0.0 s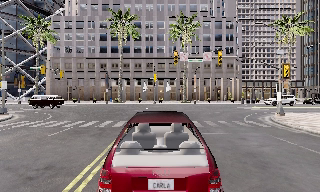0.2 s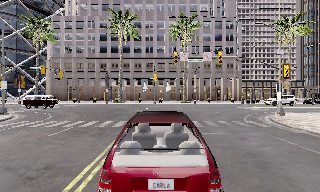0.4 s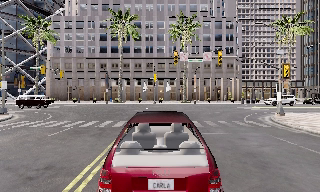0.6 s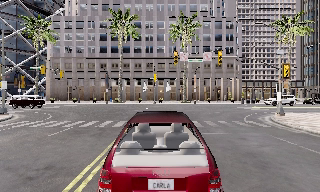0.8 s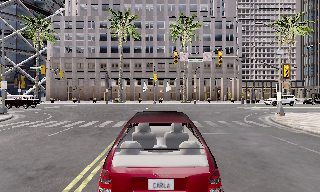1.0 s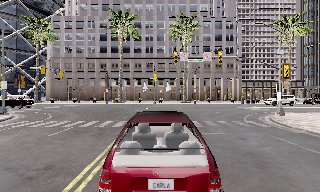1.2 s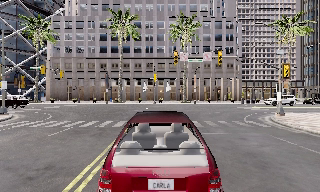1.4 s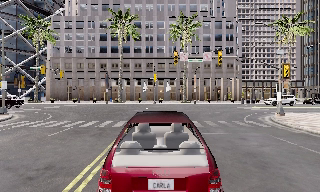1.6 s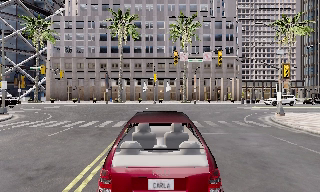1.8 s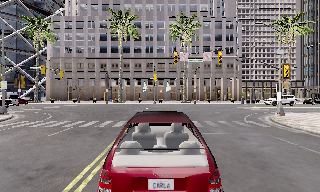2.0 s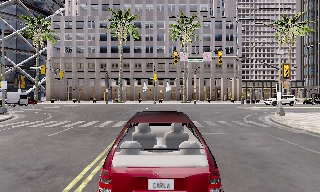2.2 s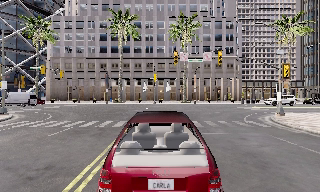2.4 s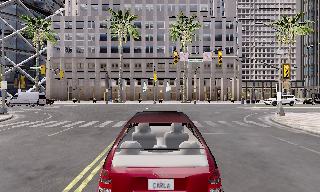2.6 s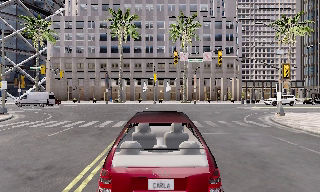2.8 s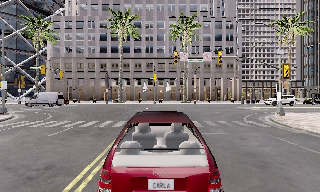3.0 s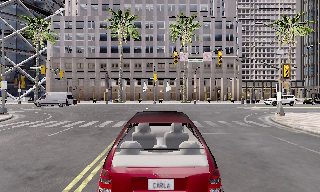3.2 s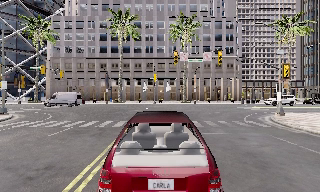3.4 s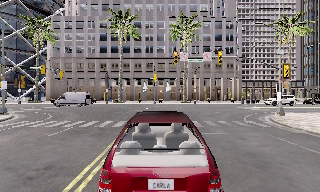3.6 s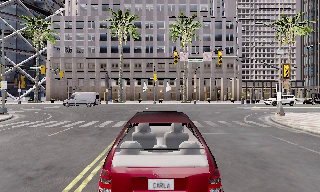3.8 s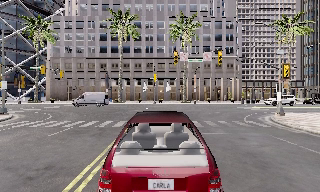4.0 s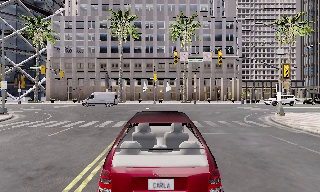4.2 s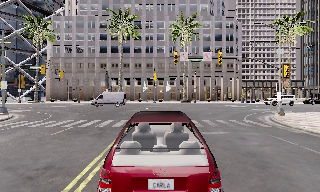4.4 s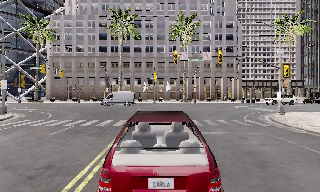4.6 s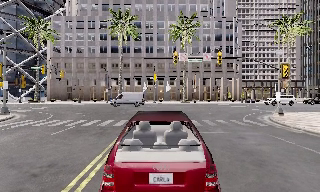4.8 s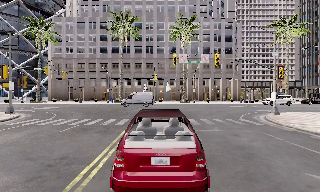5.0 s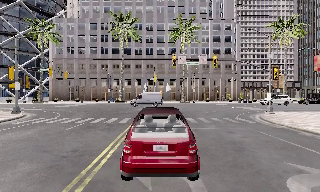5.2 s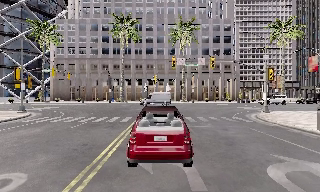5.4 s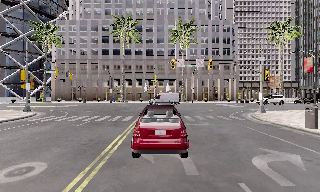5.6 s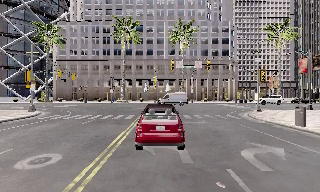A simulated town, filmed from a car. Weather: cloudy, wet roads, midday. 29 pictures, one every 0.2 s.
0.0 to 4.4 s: The camera keeps its place and its aim.
4.4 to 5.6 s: The camera travels backward, about 3.5 m, so what stands in front gets smaller. It gains speed.
The film runs backward here.
